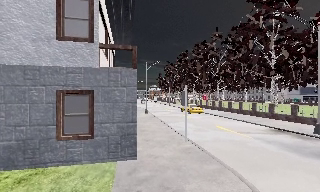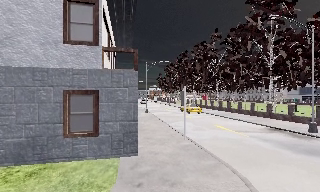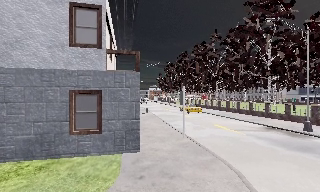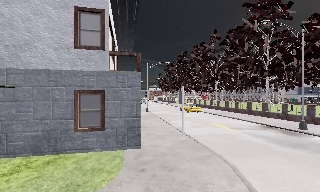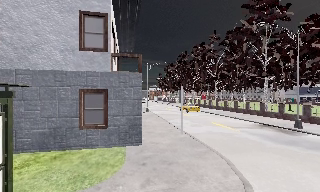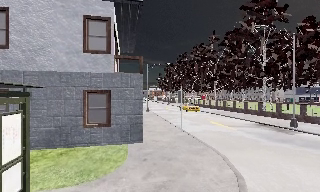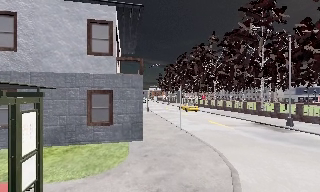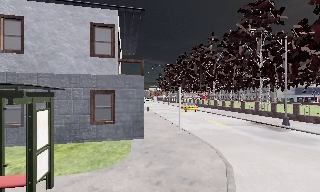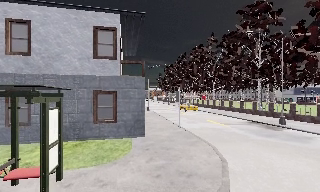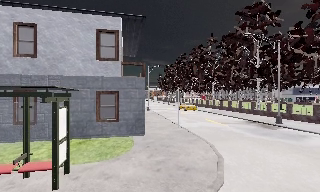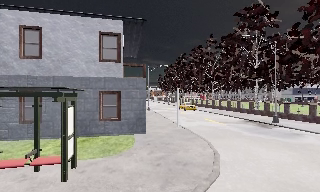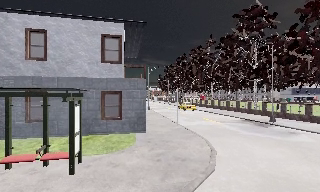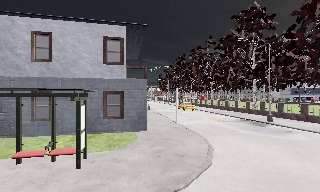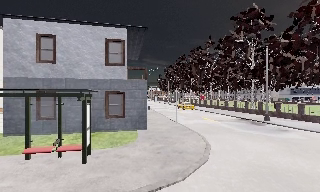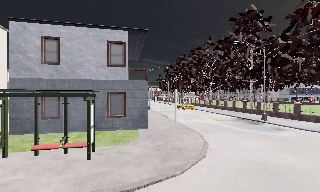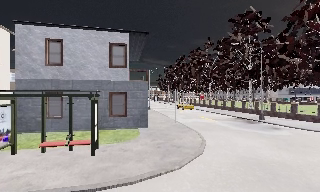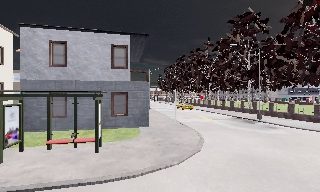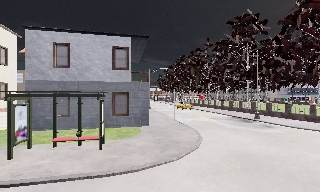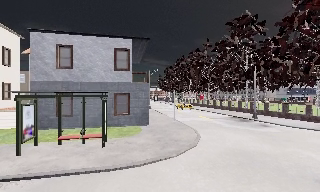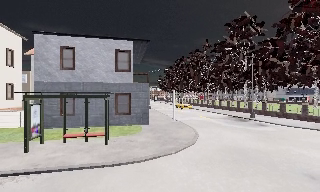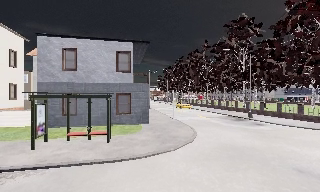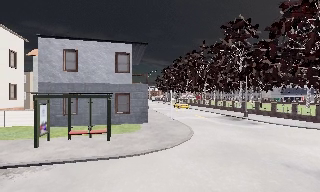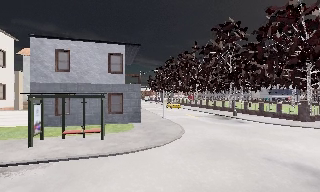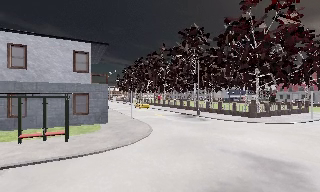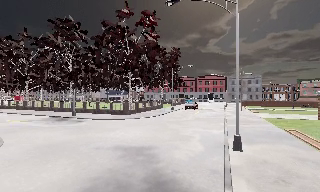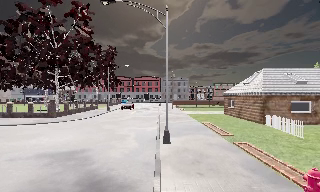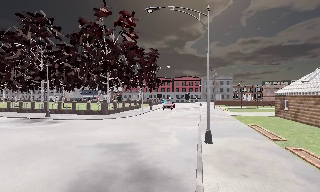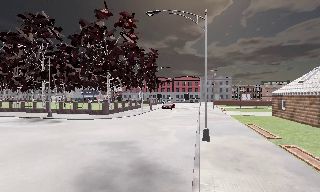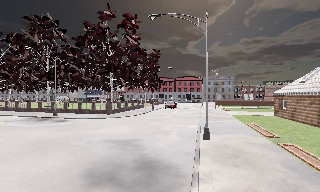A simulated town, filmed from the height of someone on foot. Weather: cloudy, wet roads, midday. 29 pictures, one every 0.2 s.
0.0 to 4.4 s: The camera travels backward, about 9 m, so what stands in front gets smaller.
4.4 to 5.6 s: The camera pans to its right, which is clockwise from overhead, by about 60 degrees. It travels backward, about 2.5 m.
The film runs backward here.
